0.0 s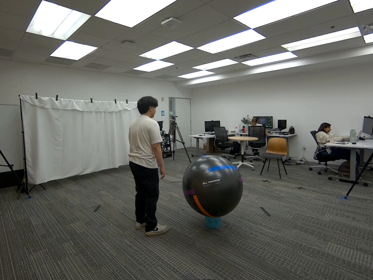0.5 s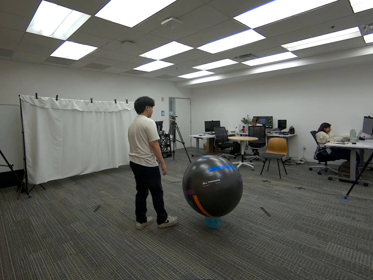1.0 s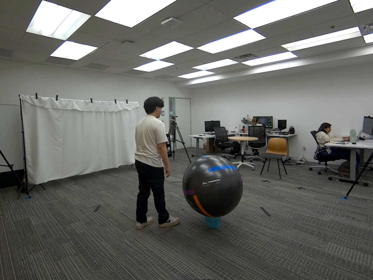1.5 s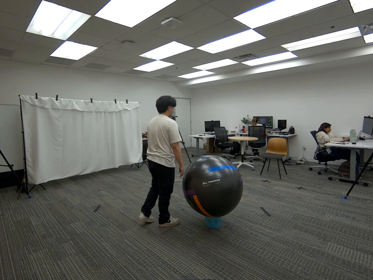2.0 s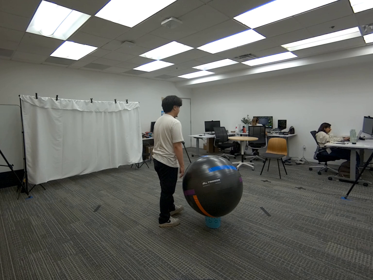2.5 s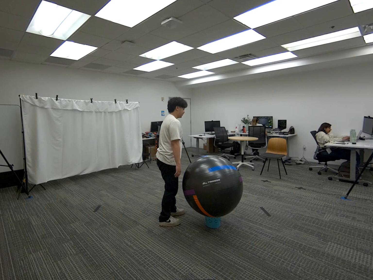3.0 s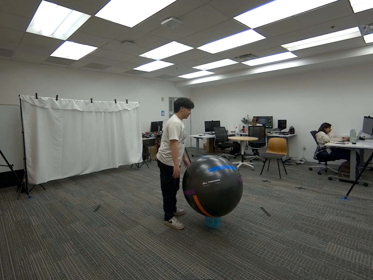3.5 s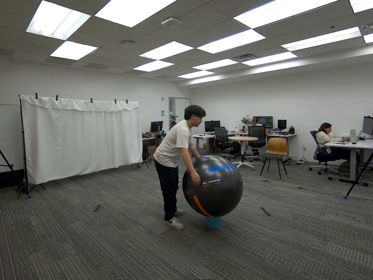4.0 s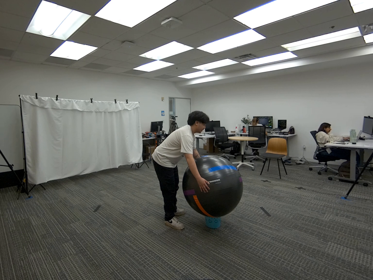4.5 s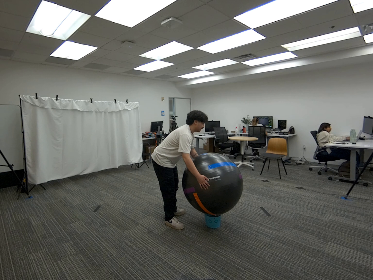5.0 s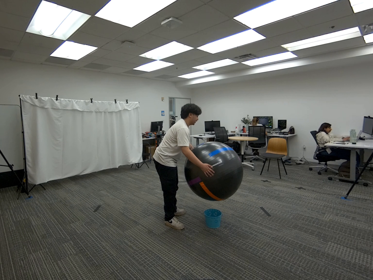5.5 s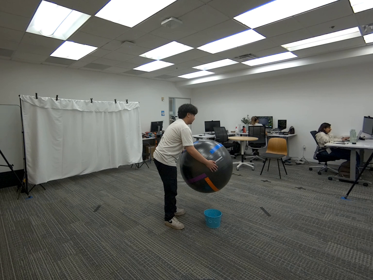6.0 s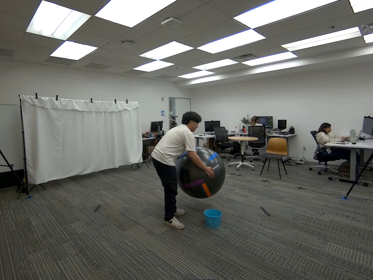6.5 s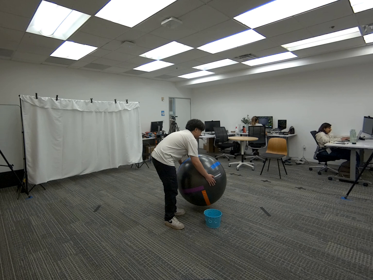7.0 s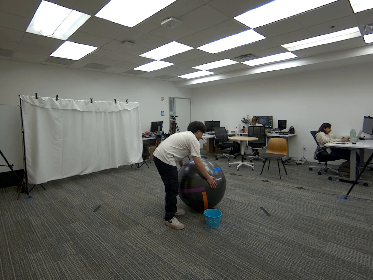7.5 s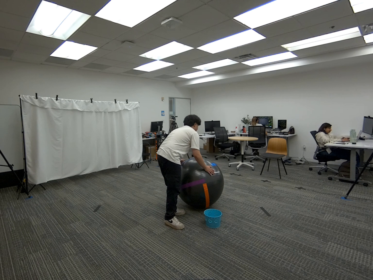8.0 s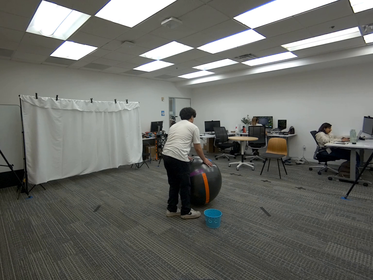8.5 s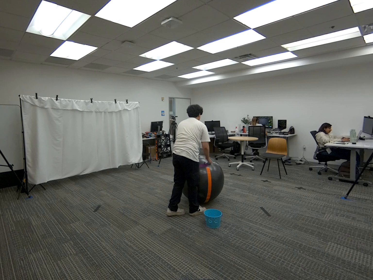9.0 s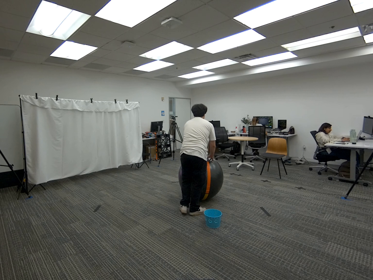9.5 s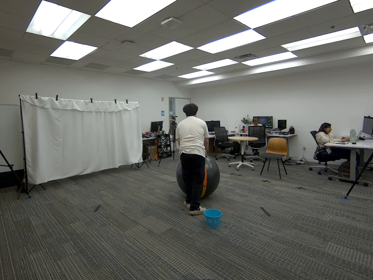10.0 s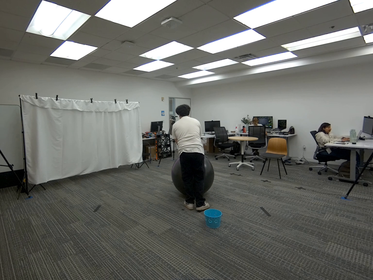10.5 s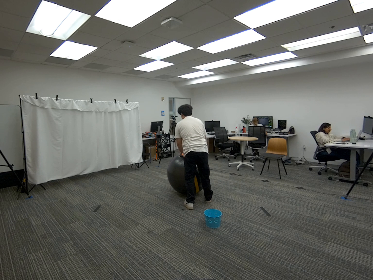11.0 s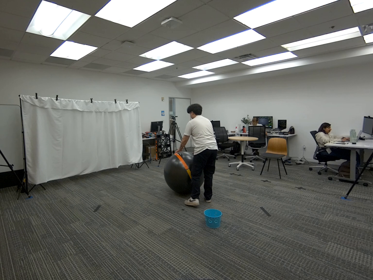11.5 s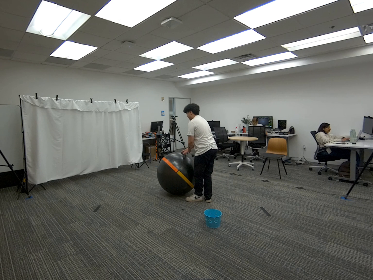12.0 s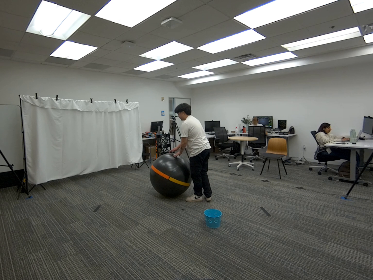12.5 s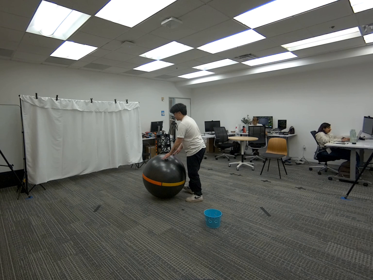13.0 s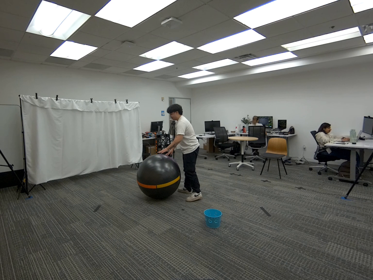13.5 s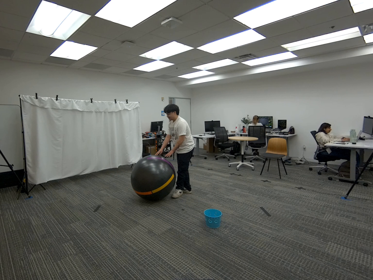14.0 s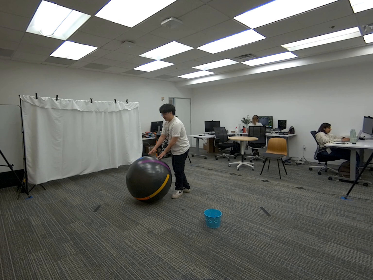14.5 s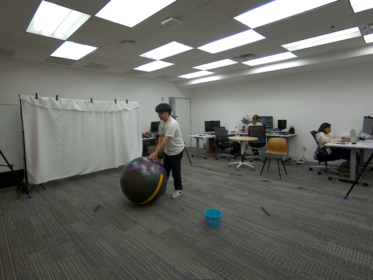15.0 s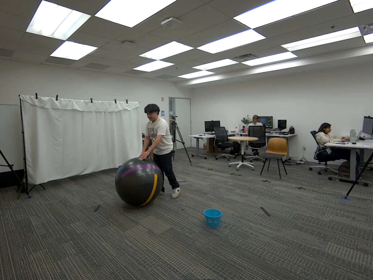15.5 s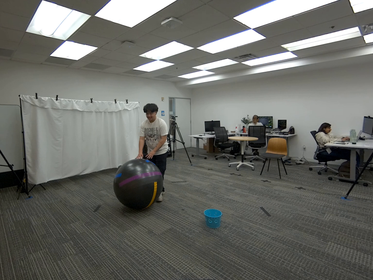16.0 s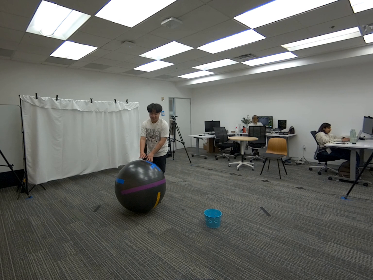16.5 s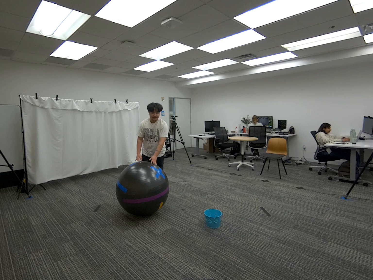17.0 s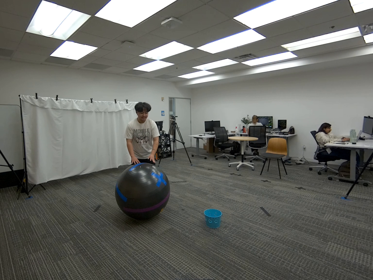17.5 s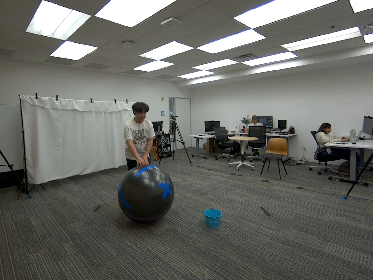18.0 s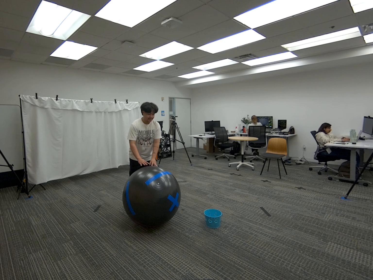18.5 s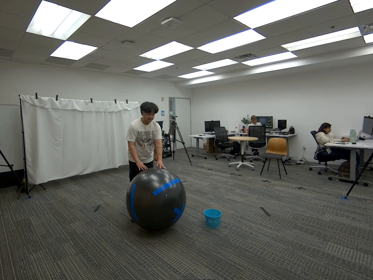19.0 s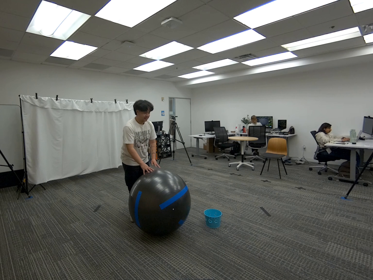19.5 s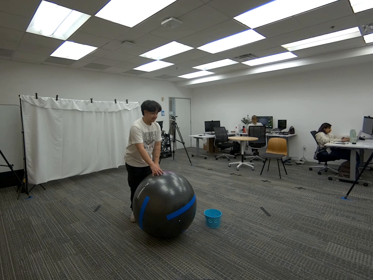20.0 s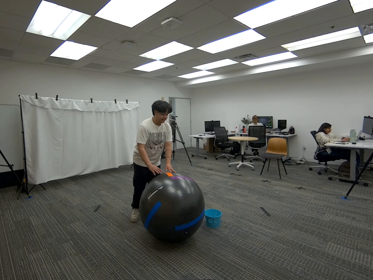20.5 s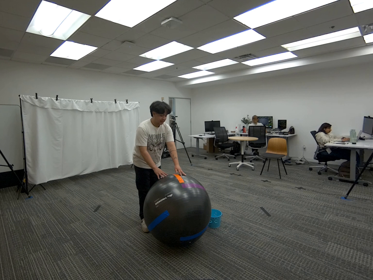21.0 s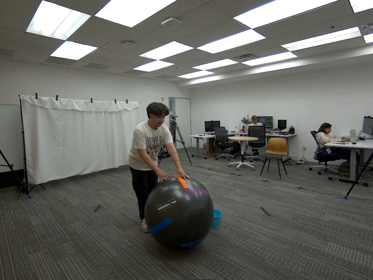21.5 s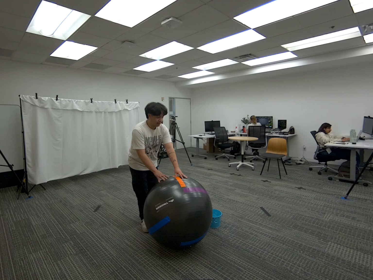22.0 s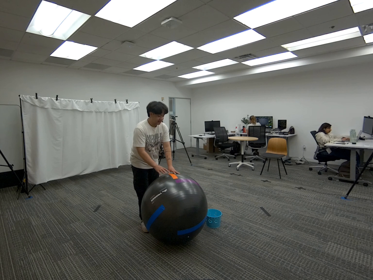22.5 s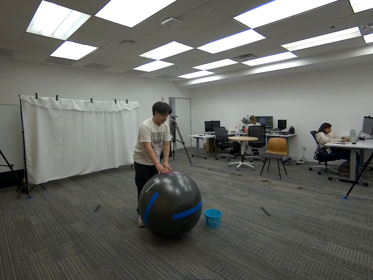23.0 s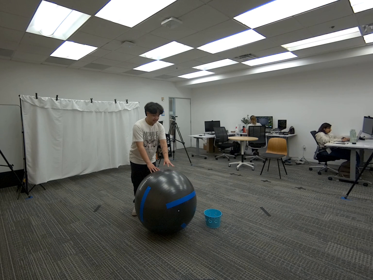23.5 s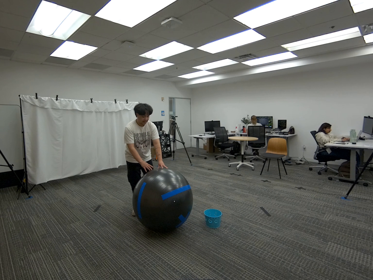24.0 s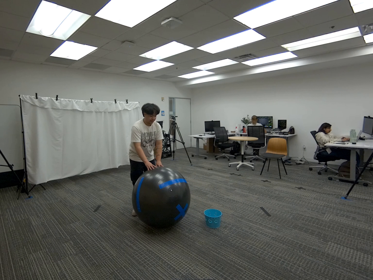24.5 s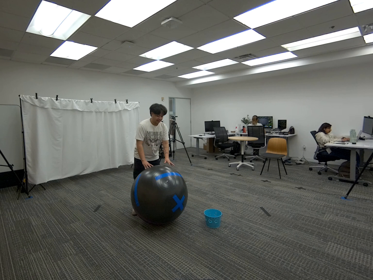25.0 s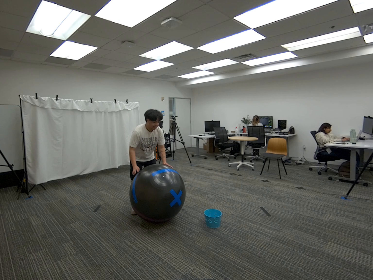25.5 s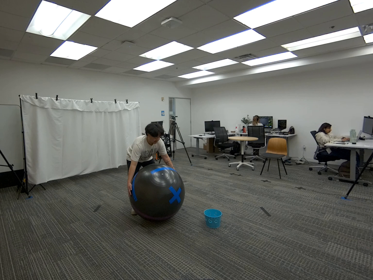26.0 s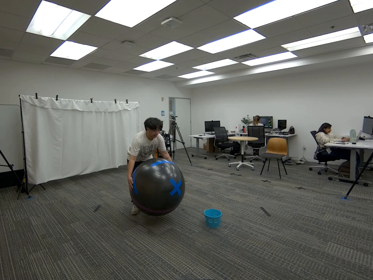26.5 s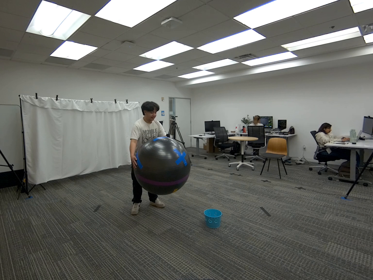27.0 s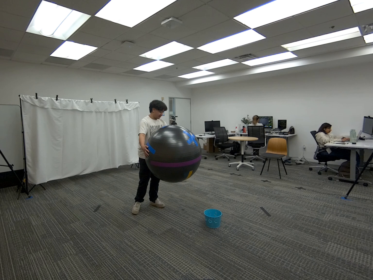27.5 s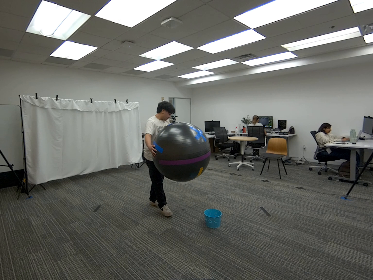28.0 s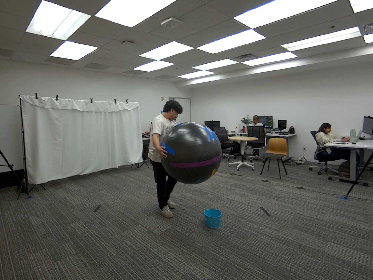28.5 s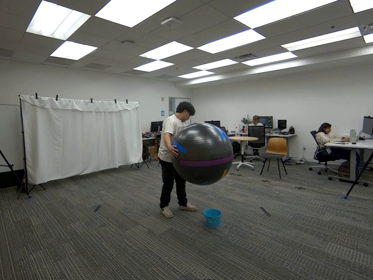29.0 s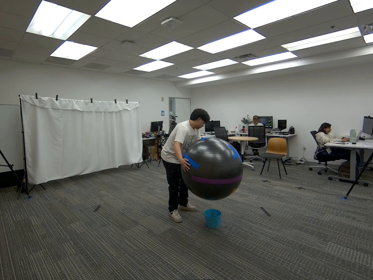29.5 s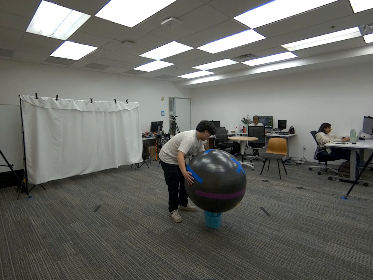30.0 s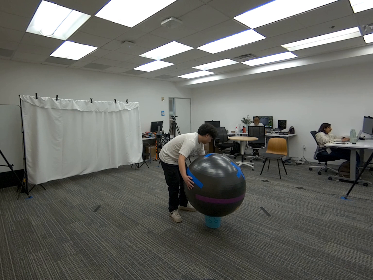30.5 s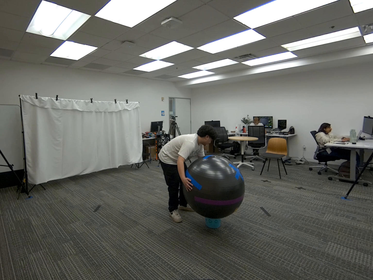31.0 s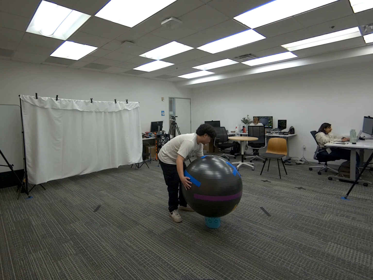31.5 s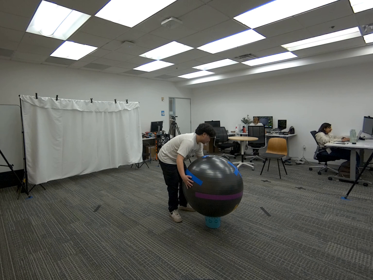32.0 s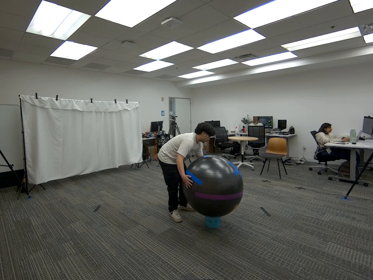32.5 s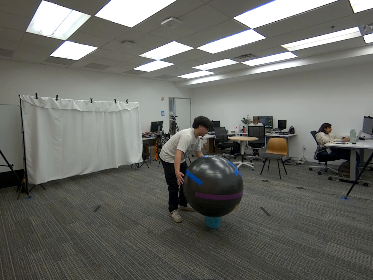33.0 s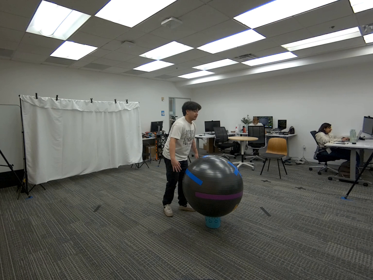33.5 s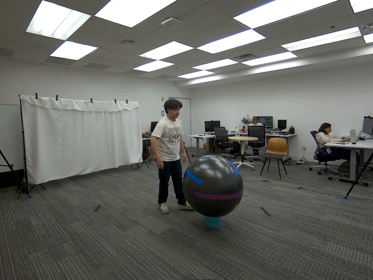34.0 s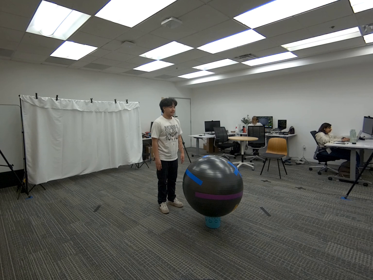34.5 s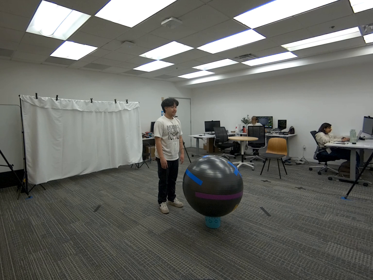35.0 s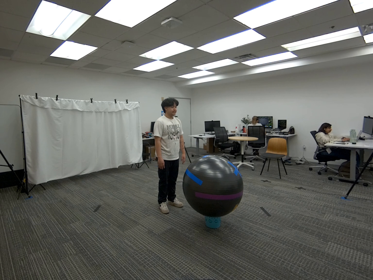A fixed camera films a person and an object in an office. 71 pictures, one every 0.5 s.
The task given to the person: Walk over to the yoga ball and using both hands roll around the bounding area.
